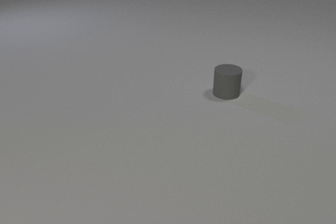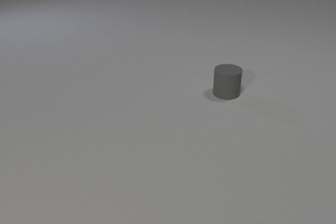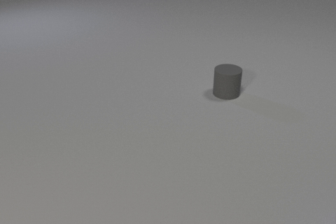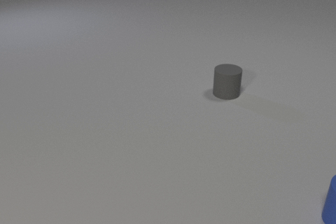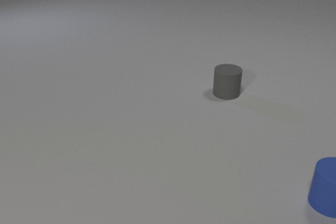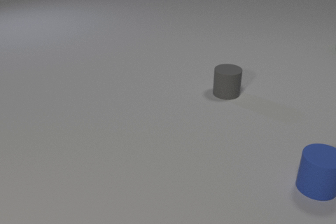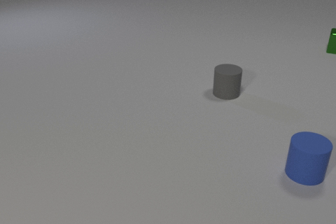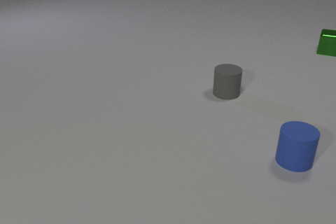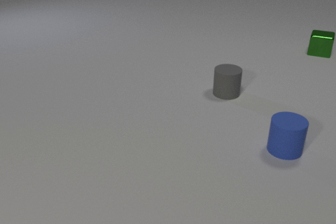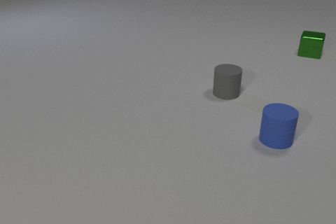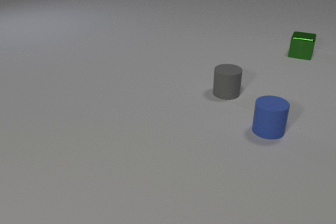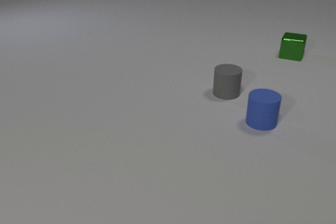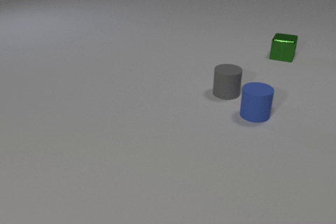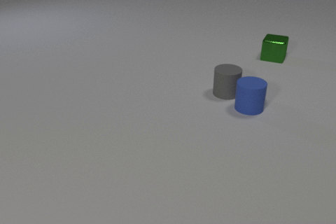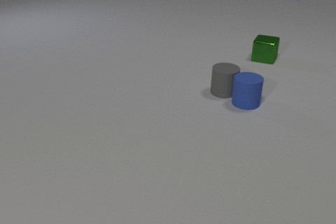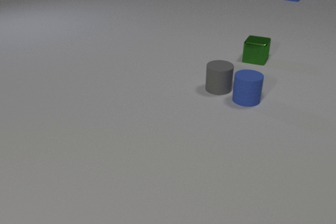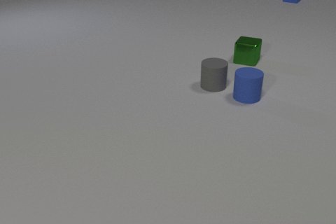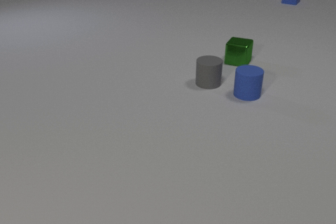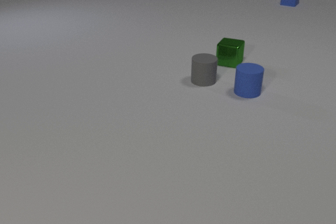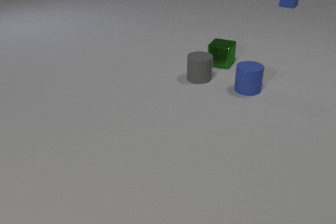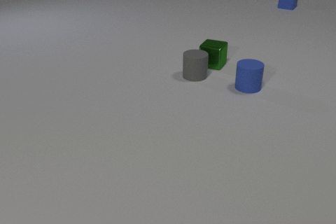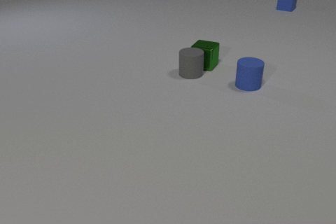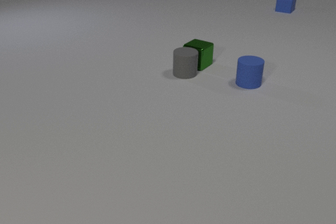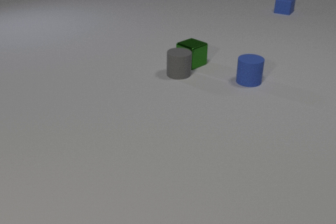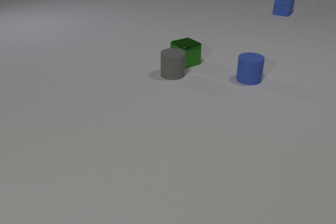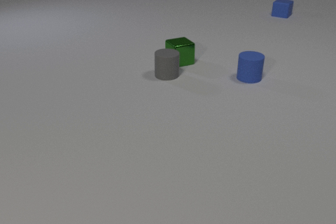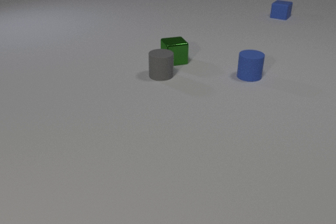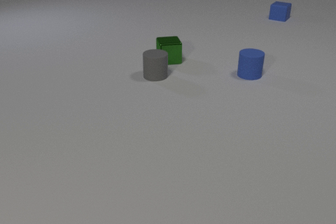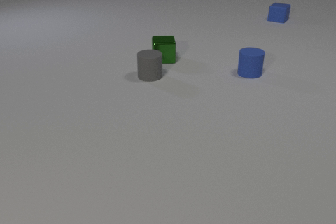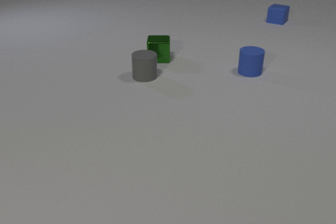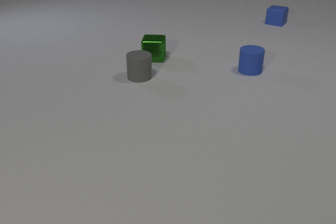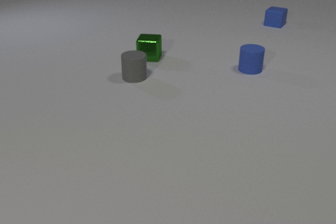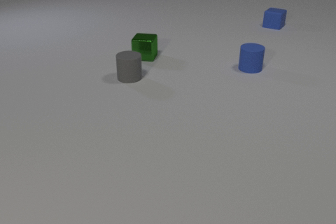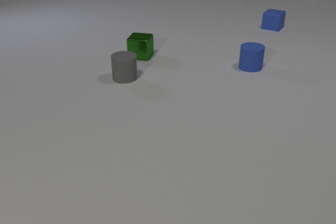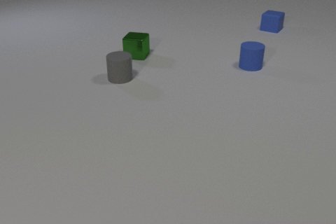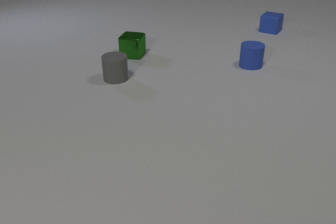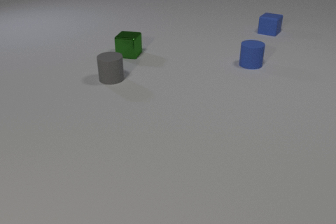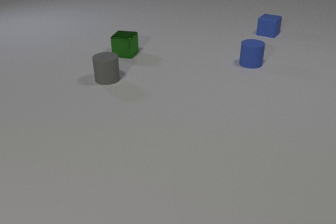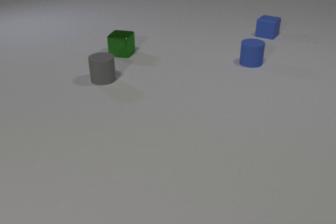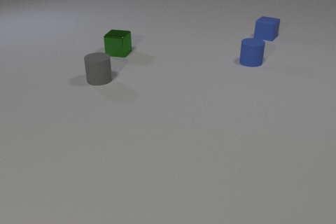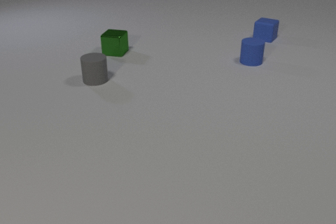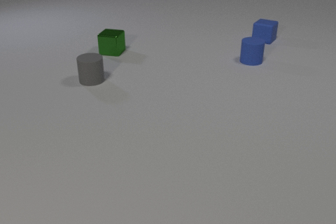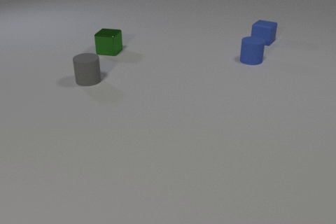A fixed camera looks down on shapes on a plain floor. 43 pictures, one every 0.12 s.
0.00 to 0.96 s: The blue rubber cylinder comes in at the right edge, slides away from the camera and to the left. The green metal cube comes in at the right edge, slides to the left and toward the camera.
0.96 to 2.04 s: The blue rubber cylinder slides away from the camera and to the left. The gray rubber cylinder slides away from the camera and to the left. The green metal cube slides to the left and toward the camera. The blue rubber cube comes in at the top edge, slides toward the camera. The blue rubber cylinder and the gray rubber cylinder collide.
2.04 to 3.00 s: The blue rubber cylinder slides away from the camera. The gray rubber cylinder slides to the left and away from the camera. The green metal cube slides to the left, spins so that its near face slides to the left, clockwise seen from above. The blue rubber cube slides toward the camera. The gray rubber cylinder and the green metal cube collide.
3.00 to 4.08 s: The blue rubber cylinder slides away from the camera. The gray rubber cylinder slides to the left. The green metal cube slides to the left and away from the camera, spins so that its near face slides to the left, clockwise seen from above. The blue rubber cube slides toward the camera.
4.08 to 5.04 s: The blue rubber cylinder slides away from the camera. The gray rubber cylinder slides to the left. The green metal cube slides to the left and away from the camera. The blue rubber cube slides toward the camera.
What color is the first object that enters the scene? blue.
What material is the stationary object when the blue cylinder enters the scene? rubber.
How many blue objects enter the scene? 2.
